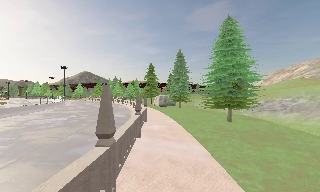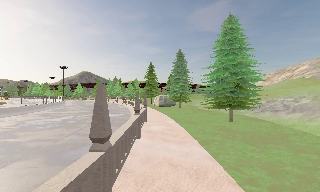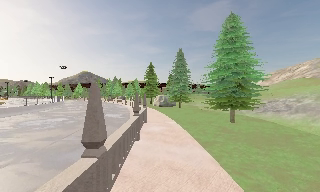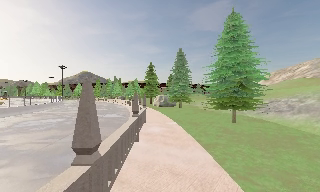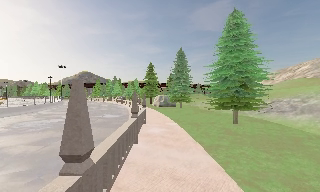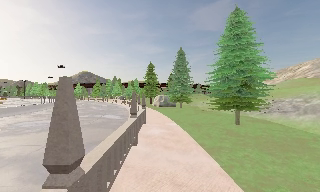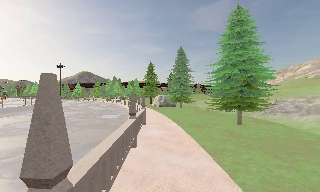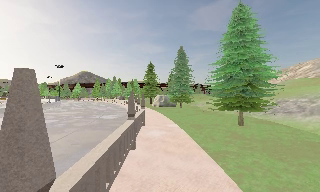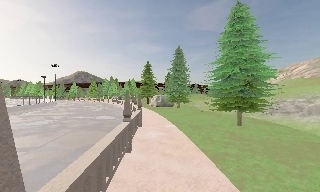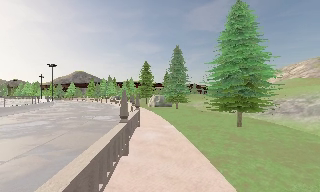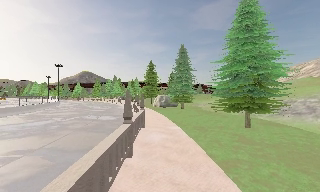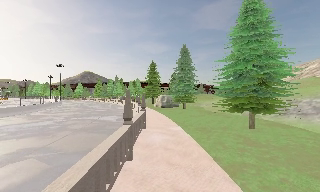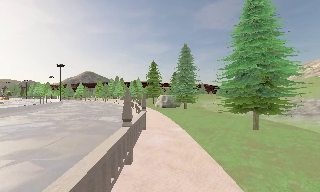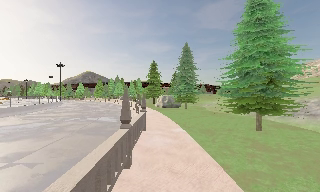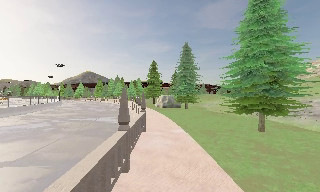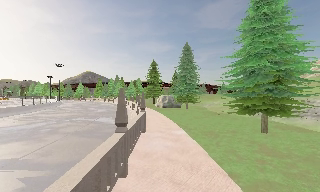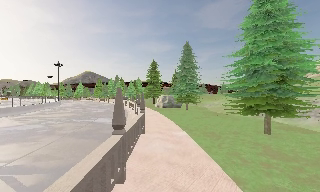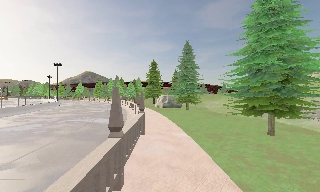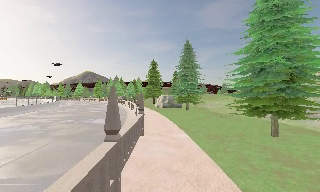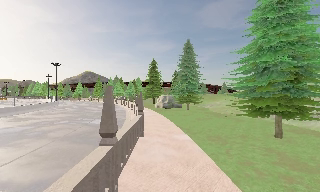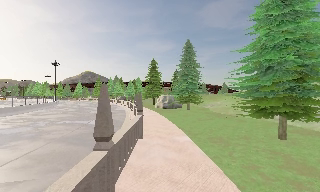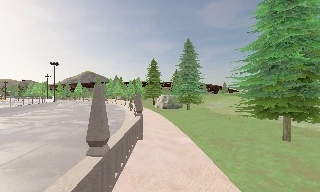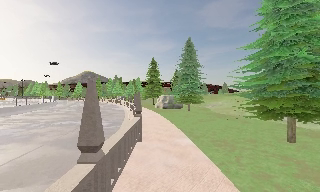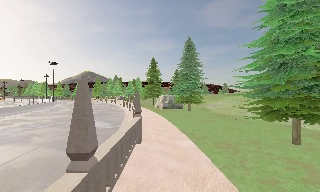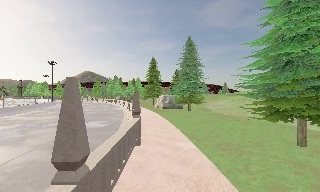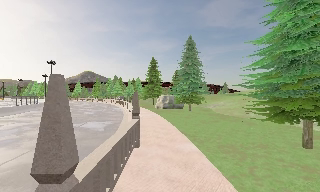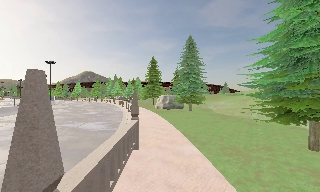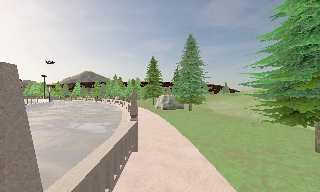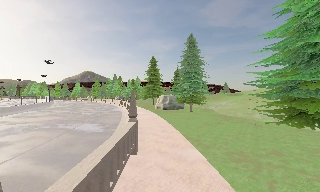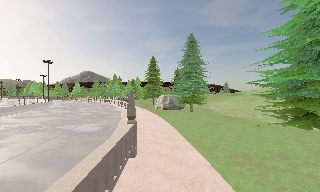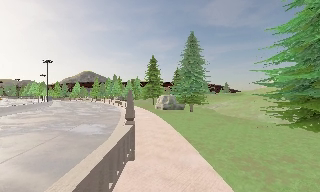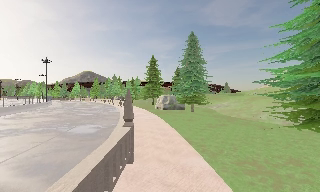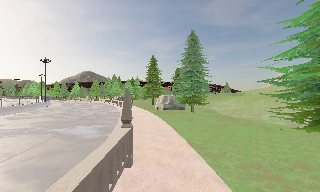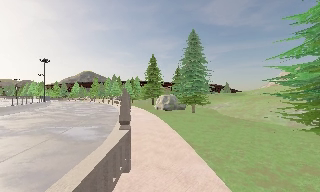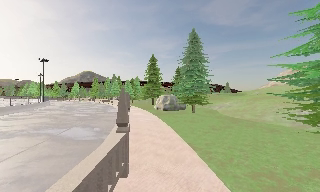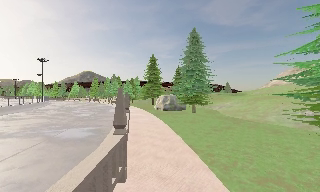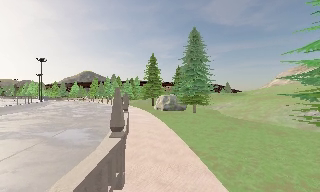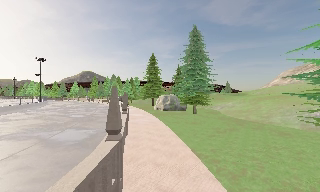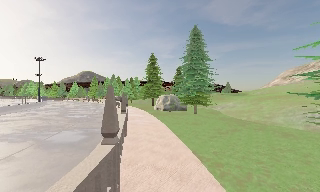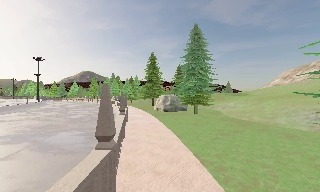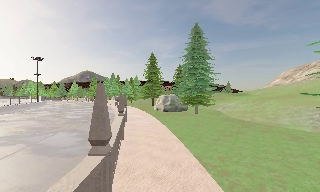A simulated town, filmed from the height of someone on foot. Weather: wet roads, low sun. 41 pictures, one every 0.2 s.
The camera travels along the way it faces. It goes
forward.
0.0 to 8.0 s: The camera travels forward, about 13 m, so what stands in front looms larger.
The film runs forward here.
